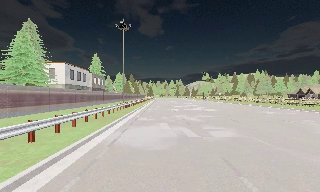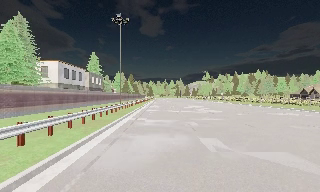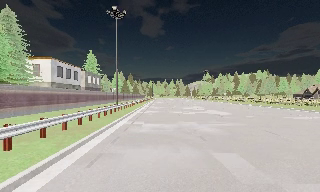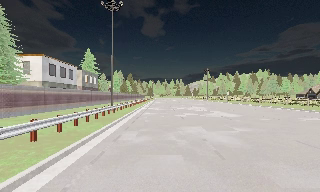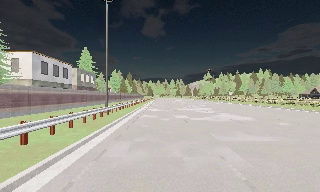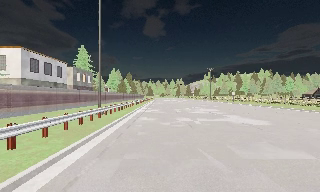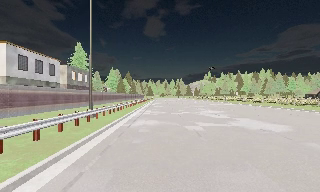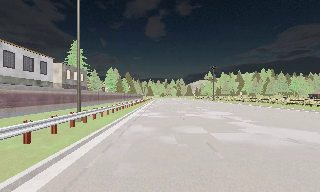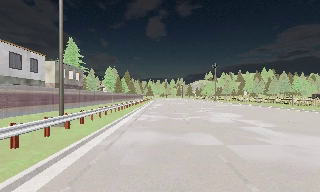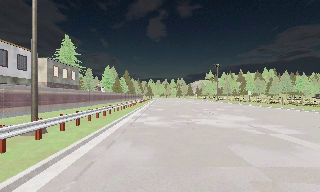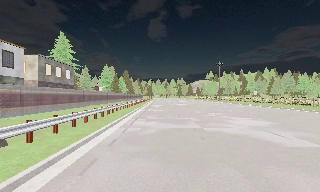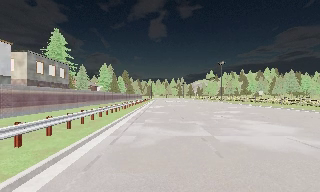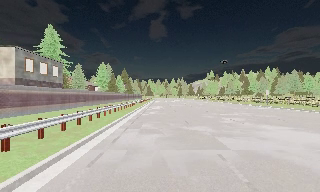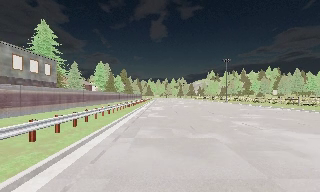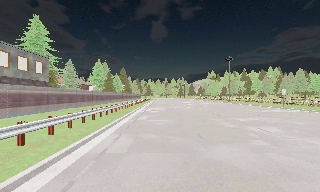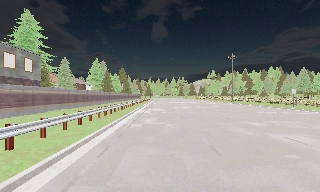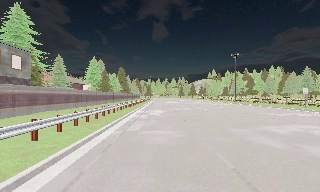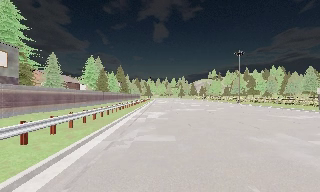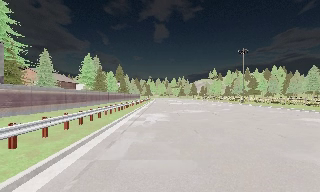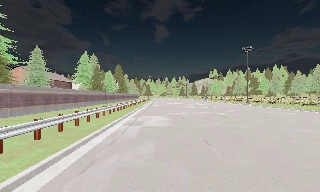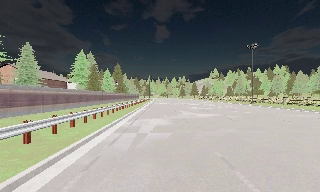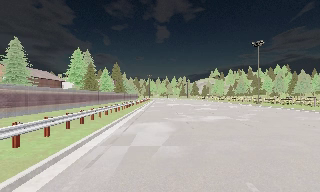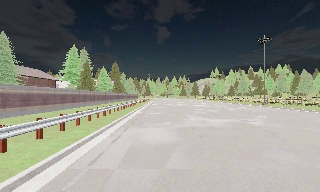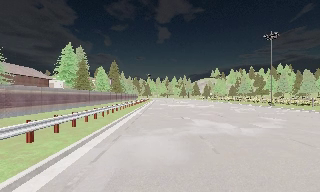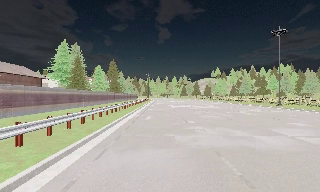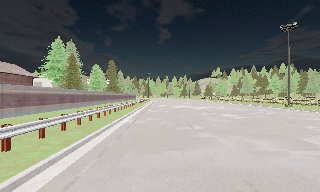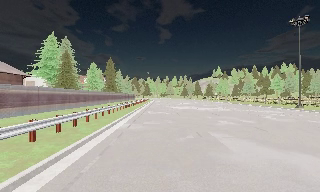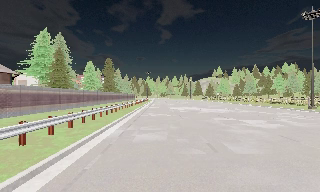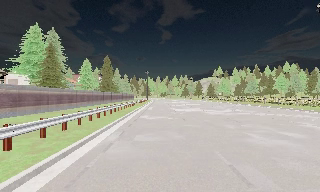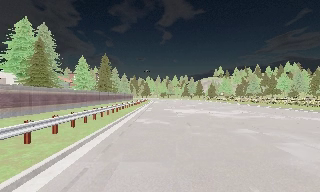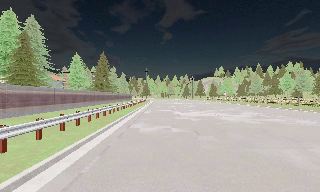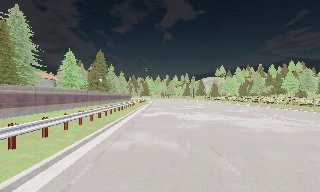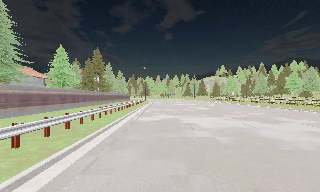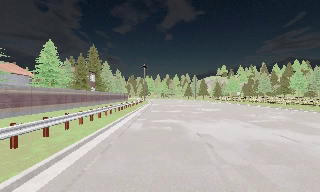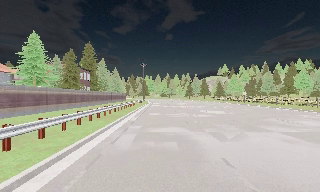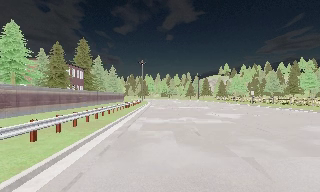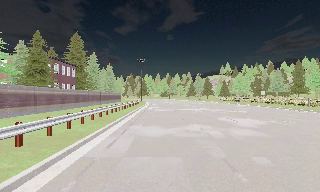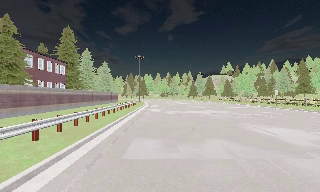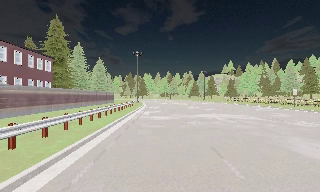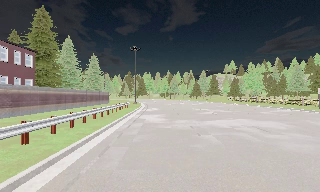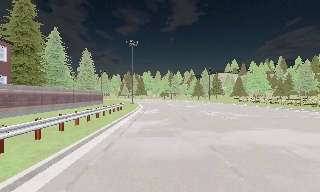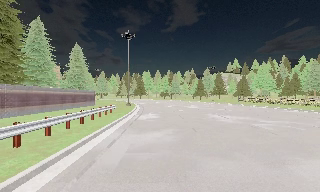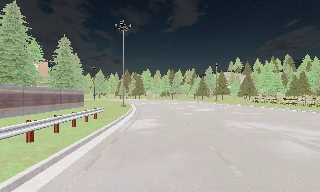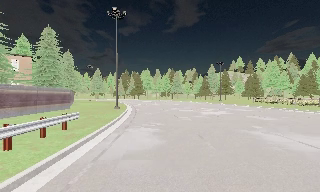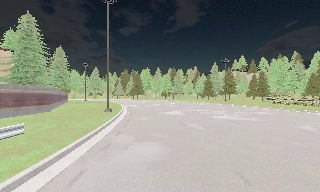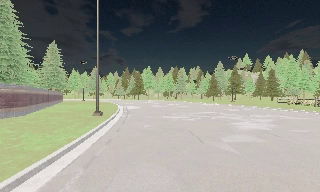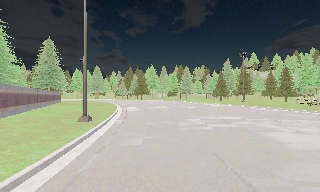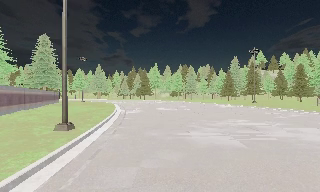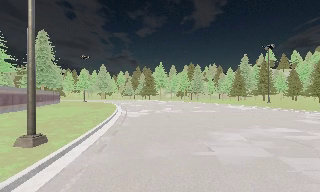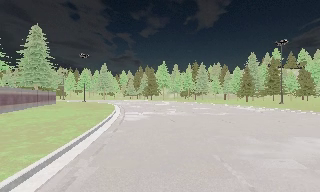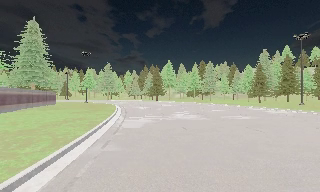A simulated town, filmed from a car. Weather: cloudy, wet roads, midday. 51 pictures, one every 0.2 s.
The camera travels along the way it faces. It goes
forward.
0.0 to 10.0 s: The camera travels forward, about 115 m, so what stands in front looms larger. It gains speed.
The film runs forward here.
